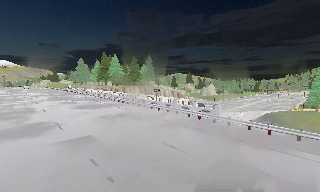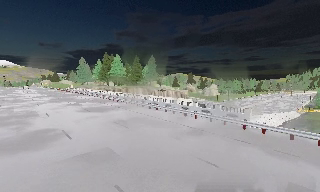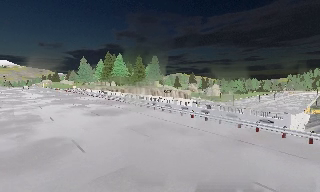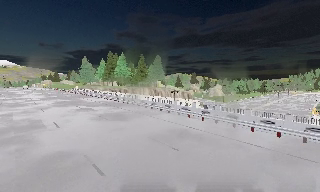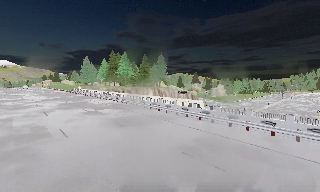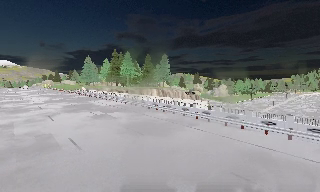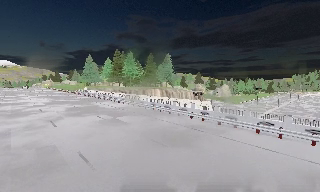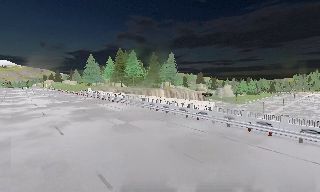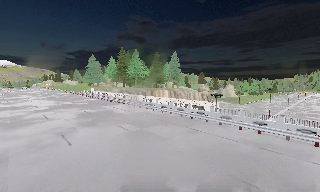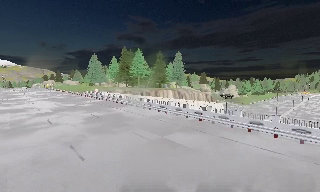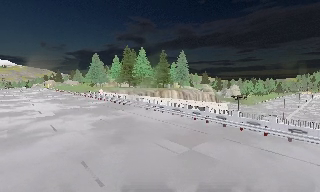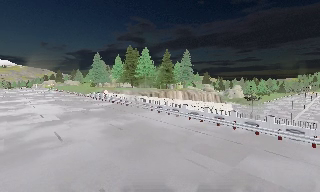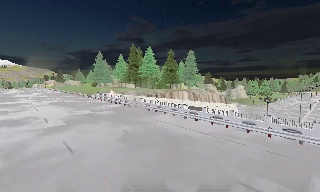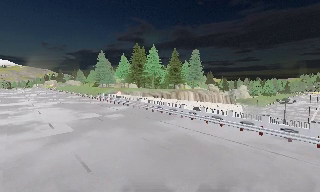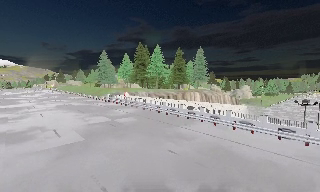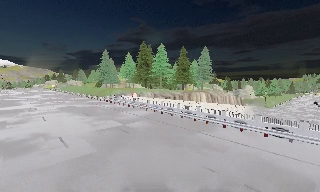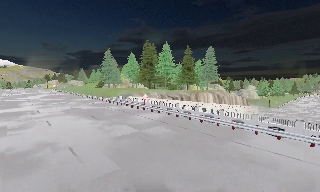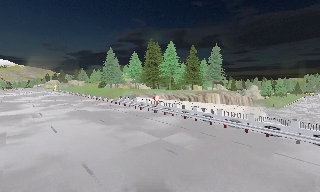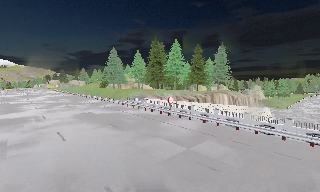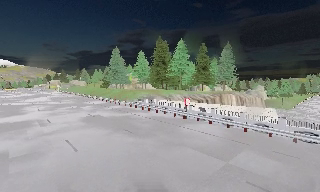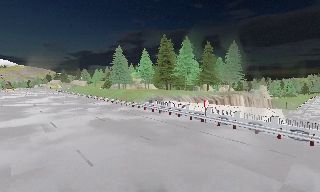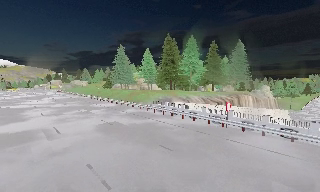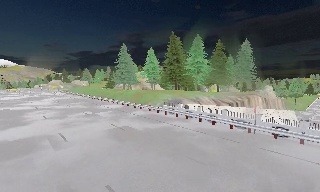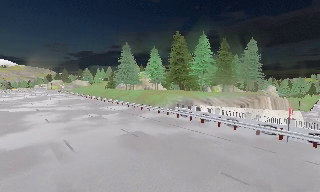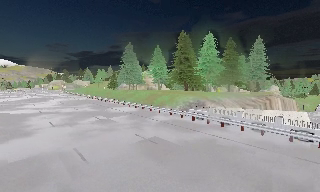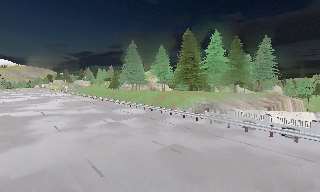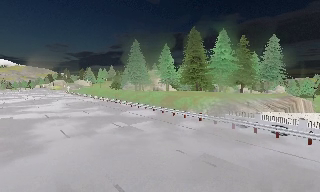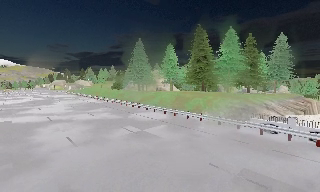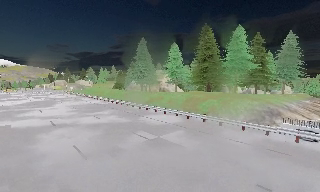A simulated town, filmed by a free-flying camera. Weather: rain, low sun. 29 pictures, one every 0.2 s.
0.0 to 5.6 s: The camera travels forward and to its left, about 55 m, so what stands in front looms larger.
The film runs forward here.
